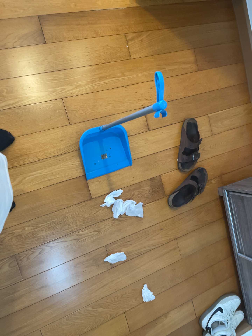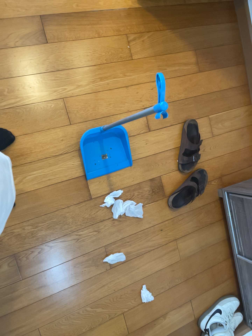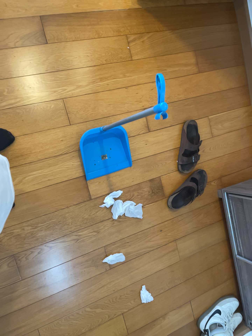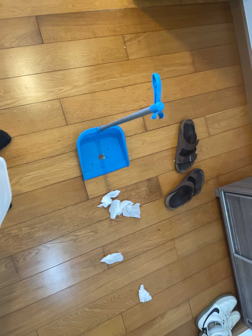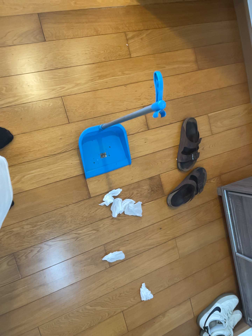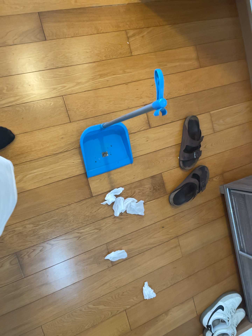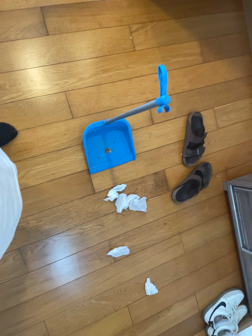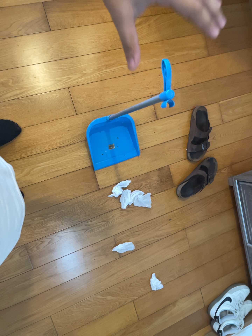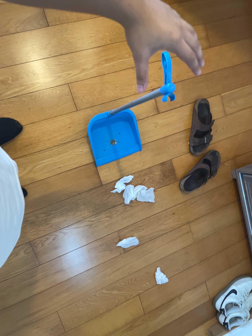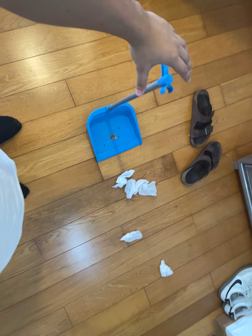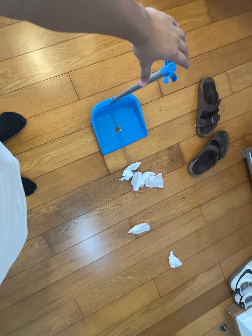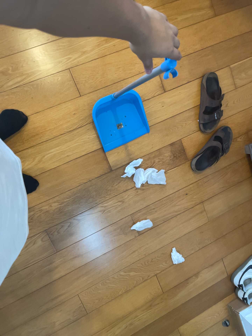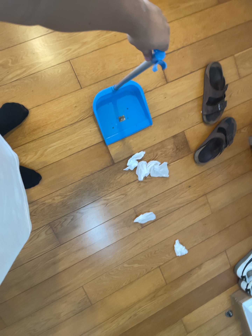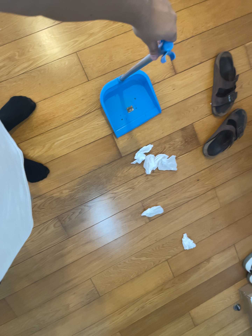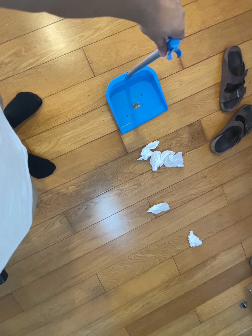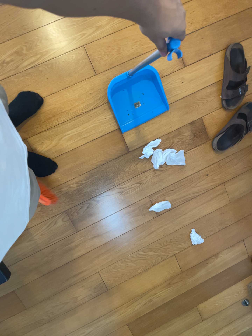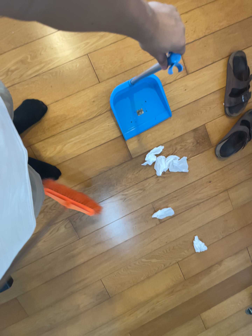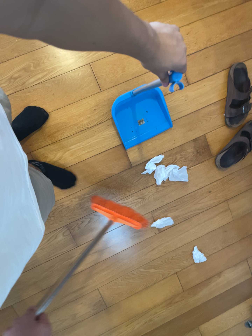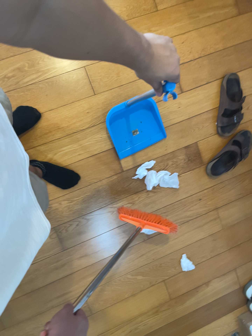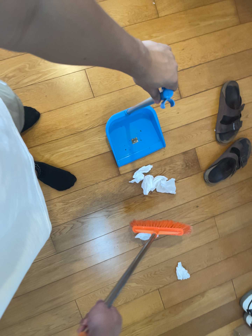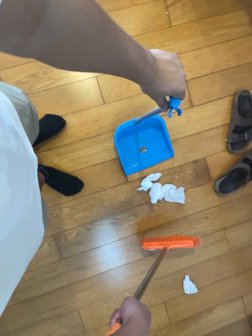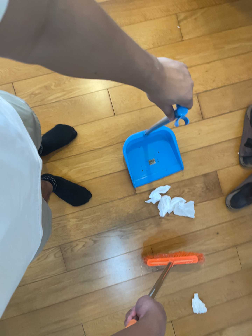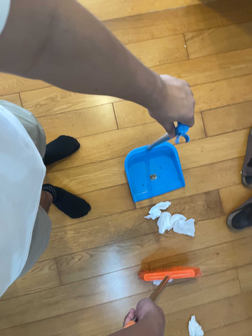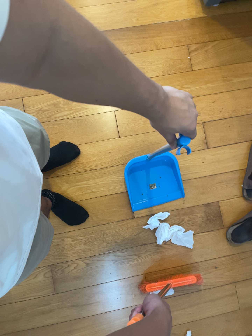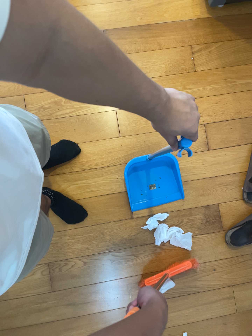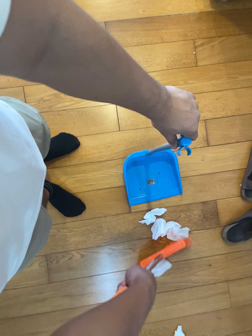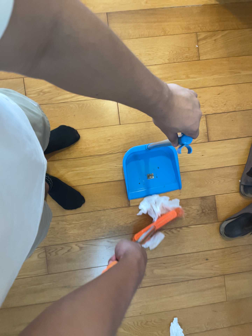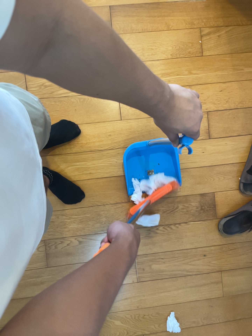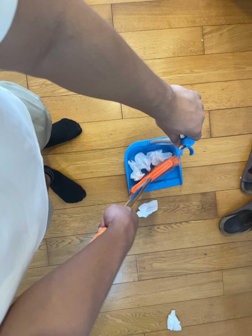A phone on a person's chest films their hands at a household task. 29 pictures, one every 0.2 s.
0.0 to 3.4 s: The camera swings to its left by about 10 degrees, and the scene slides to the right. It travels forward, about 8 cm, so what stands in front looms larger. Its aim tips toward the bottom of its view by about 10 degrees.
3.4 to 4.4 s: The camera travels to its right and toward the bottom of its view, about 12 cm. Its aim tips toward the top of its view by about 10 degrees. It rolls about its line of sight by about 10 degrees, and the scene rotates clockwise.
4.4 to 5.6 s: The camera shifts only a little, or ends up much as it began.
The film runs forward here.
